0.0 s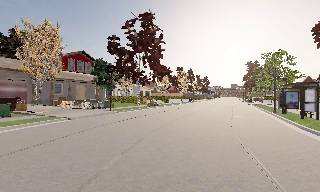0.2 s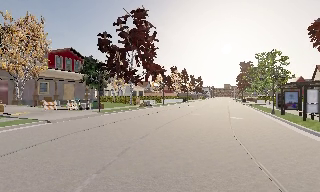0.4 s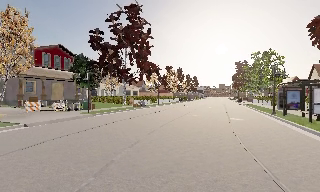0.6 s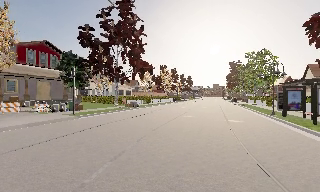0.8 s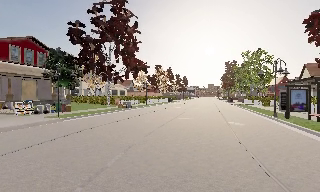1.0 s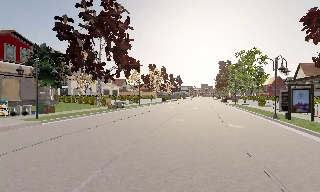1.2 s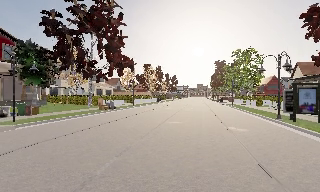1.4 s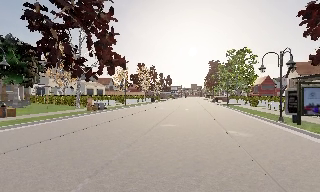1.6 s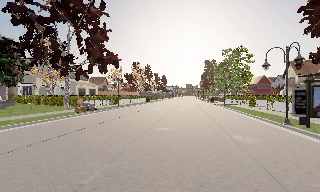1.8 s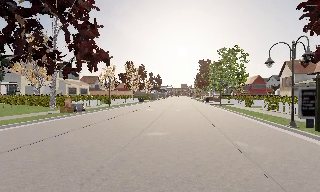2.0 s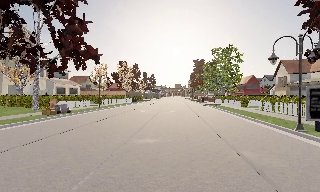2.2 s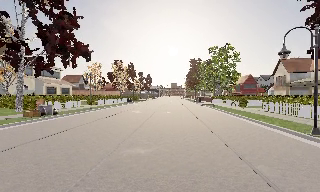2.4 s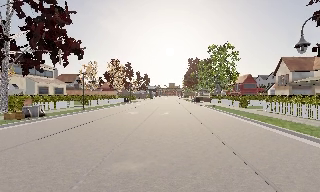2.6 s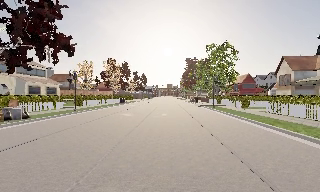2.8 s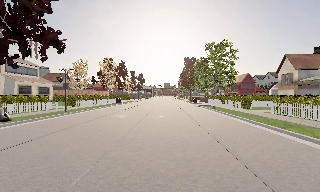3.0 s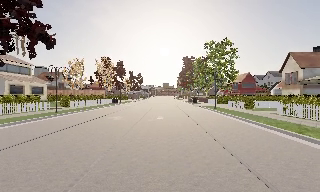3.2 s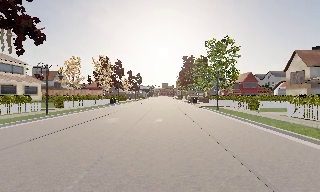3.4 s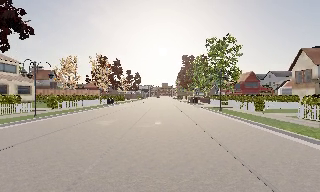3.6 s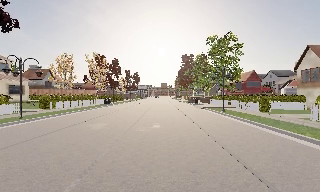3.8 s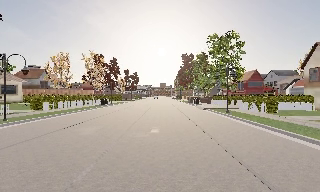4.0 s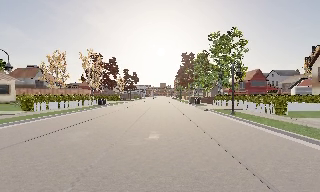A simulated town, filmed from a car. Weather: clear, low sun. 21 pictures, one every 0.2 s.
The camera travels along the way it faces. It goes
forward.
0.0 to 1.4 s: The scene slides to the left, as the camera pans about 15 degrees to its right. It travels forward, about 8 m, so what stands in front looms larger.
1.4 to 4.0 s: The camera swings to its right by about 10 degrees, and the scene slides to the left. It travels forward, about 15 m, so what stands in front looms larger.
The film runs forward here.
